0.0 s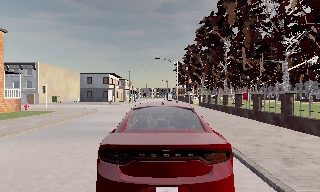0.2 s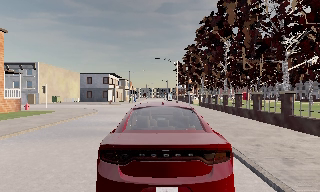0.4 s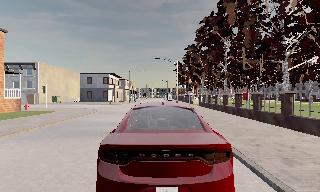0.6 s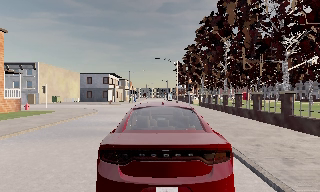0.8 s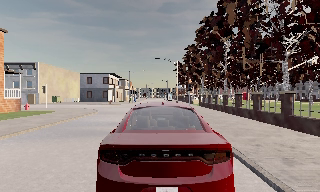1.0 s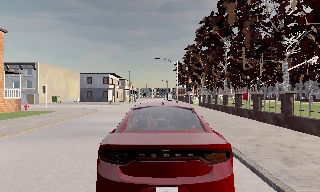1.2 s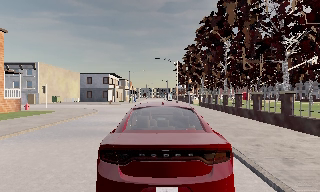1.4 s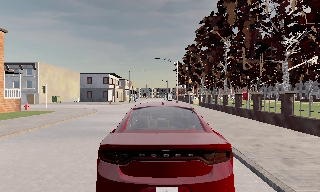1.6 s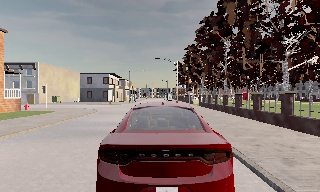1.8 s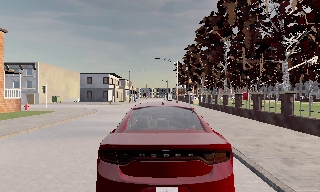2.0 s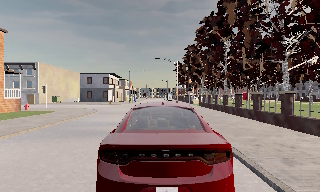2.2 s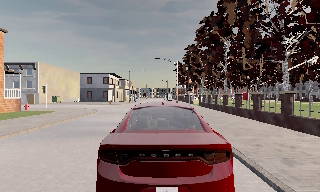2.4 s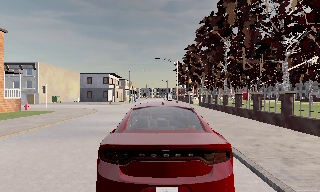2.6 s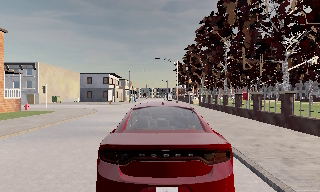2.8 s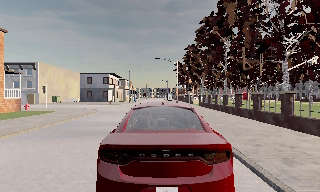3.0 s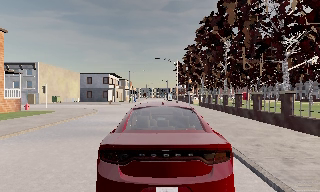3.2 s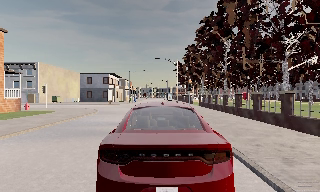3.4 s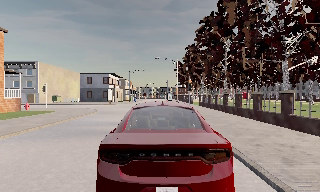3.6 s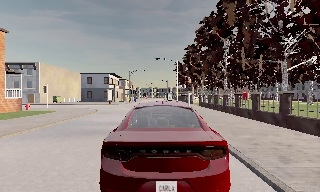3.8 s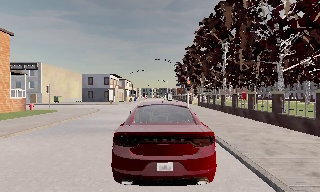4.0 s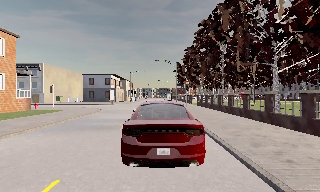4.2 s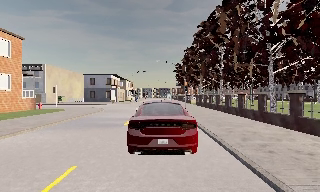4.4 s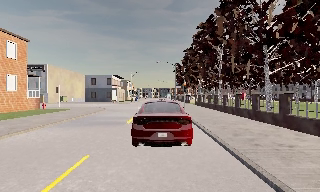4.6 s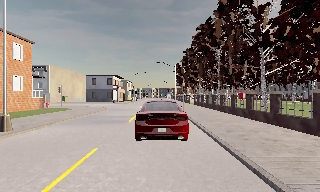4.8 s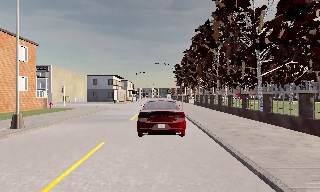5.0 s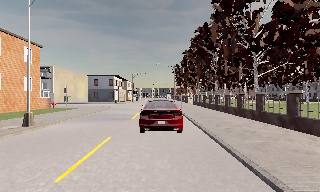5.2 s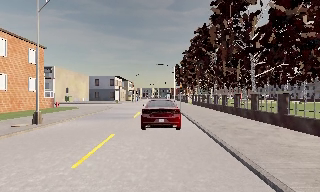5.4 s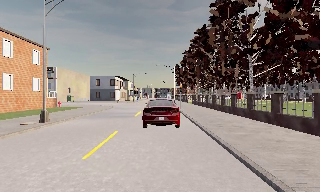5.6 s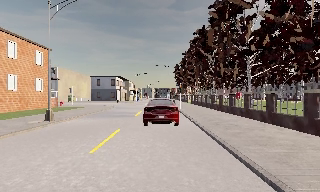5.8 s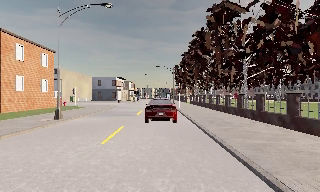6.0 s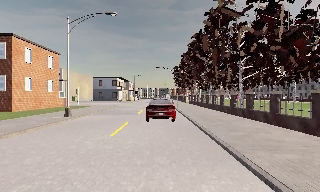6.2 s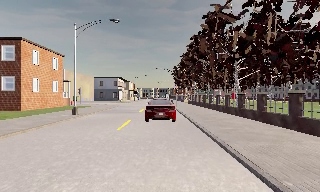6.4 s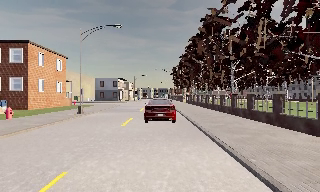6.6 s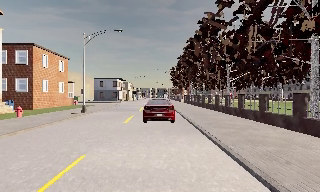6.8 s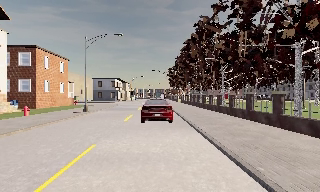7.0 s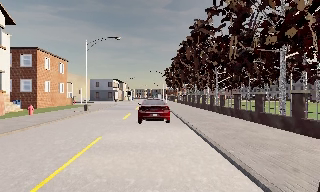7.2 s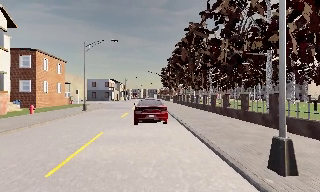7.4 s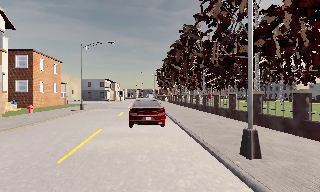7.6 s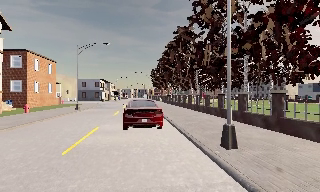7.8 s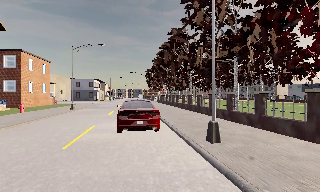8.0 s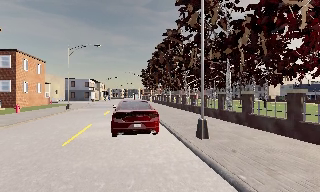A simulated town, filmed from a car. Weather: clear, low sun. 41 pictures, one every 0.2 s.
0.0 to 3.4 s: The camera keeps its place and its aim.
3.4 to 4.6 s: The camera travels backward, about 3 m, so what stands in front gets smaller. It gains speed.
4.6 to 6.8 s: The camera travels backward, about 9 m, so what stands in front gets smaller. It gains speed.
6.8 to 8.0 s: The camera travels backward, about 4.5 m, so what stands in front gets smaller. It loses speed.
The film runs backward here.
